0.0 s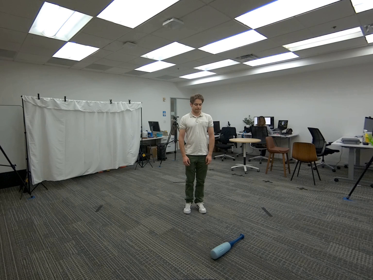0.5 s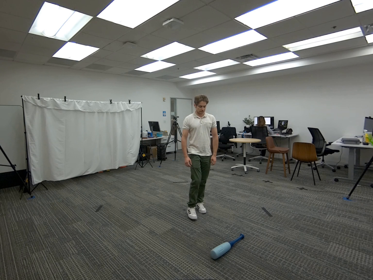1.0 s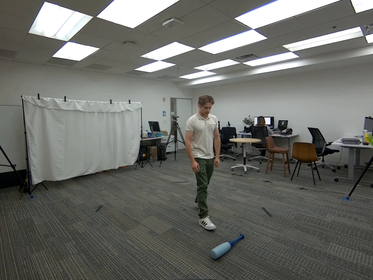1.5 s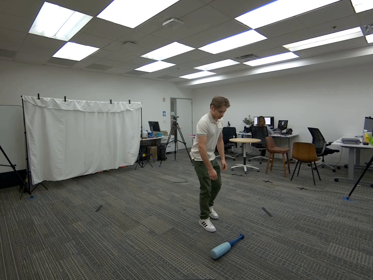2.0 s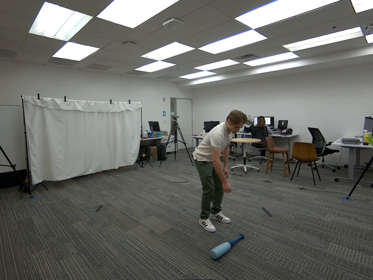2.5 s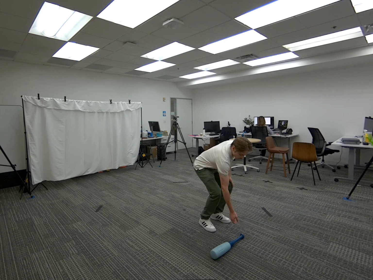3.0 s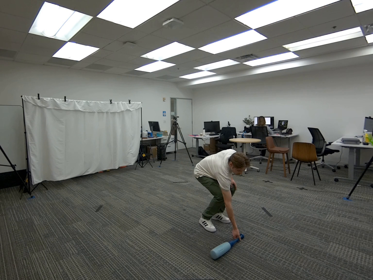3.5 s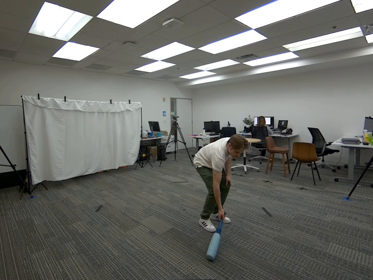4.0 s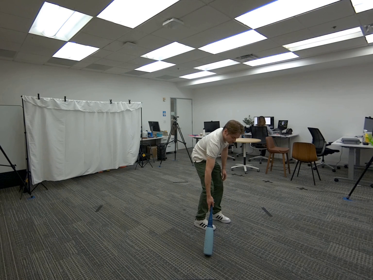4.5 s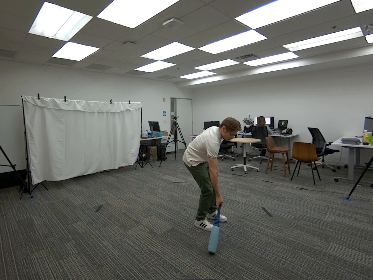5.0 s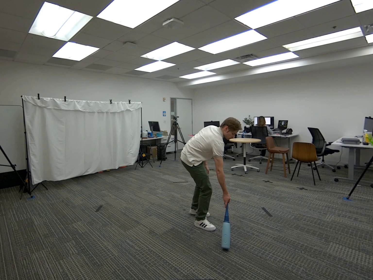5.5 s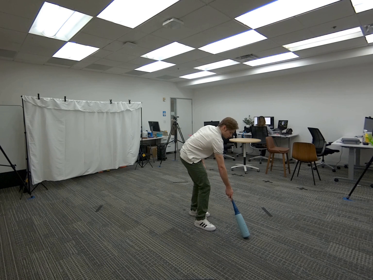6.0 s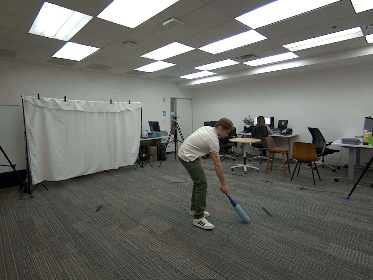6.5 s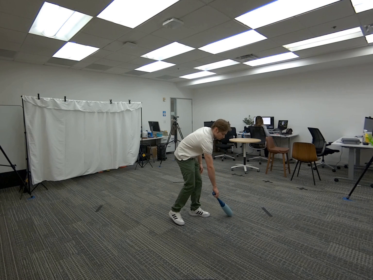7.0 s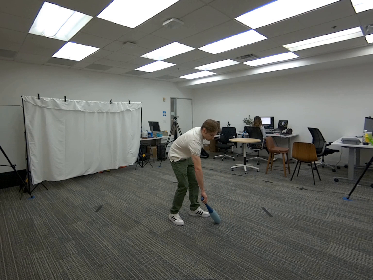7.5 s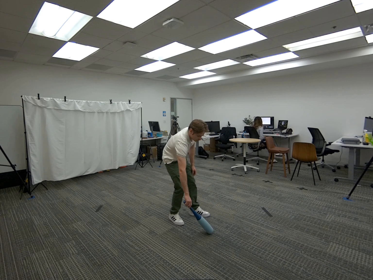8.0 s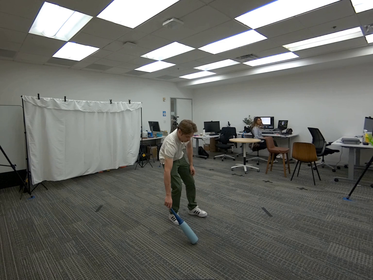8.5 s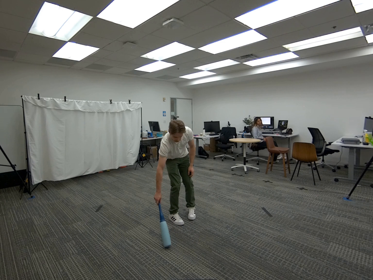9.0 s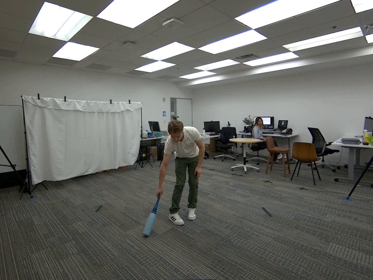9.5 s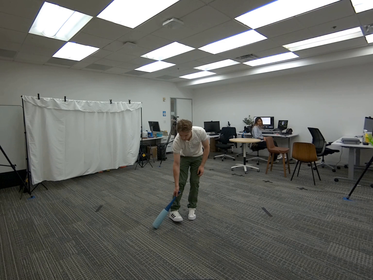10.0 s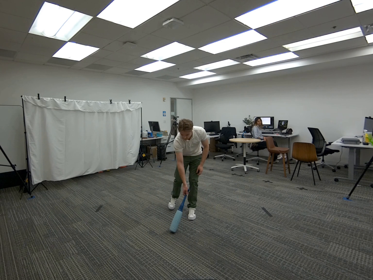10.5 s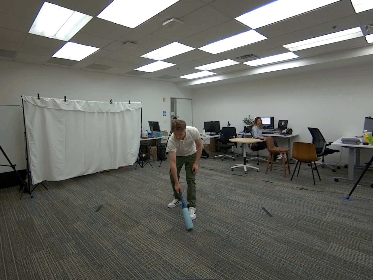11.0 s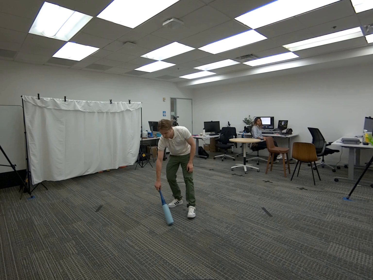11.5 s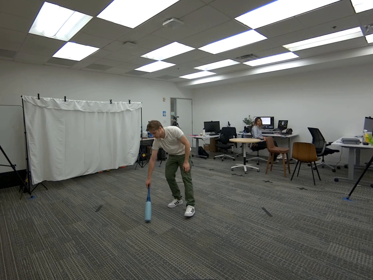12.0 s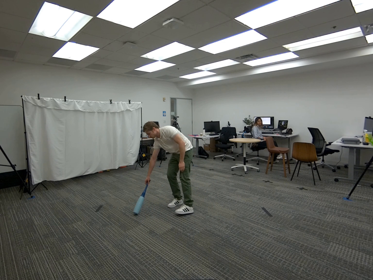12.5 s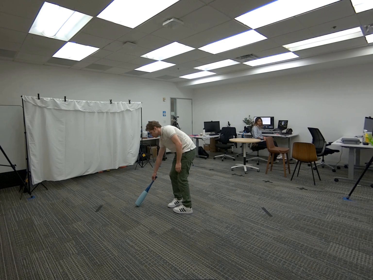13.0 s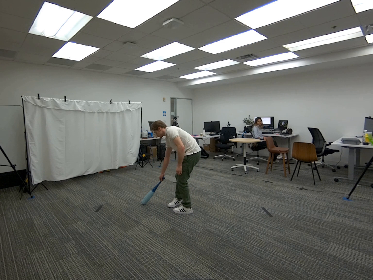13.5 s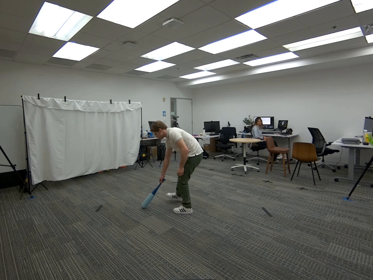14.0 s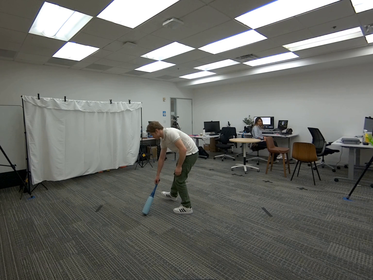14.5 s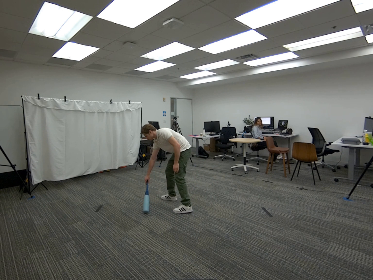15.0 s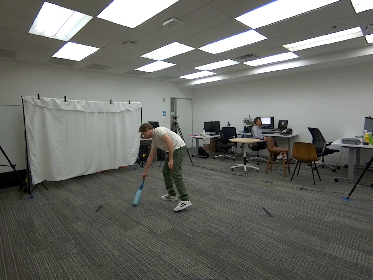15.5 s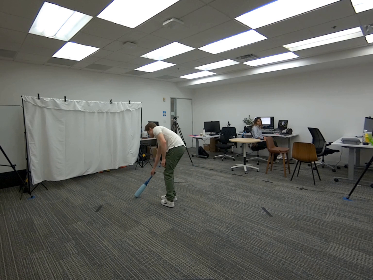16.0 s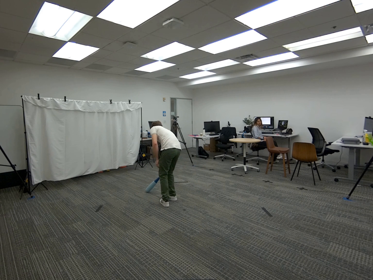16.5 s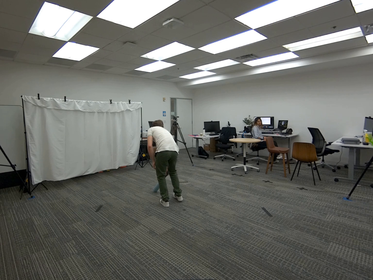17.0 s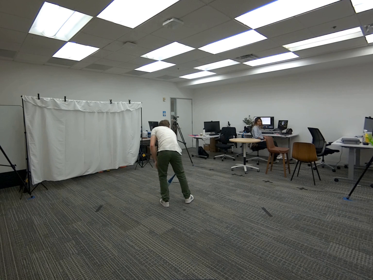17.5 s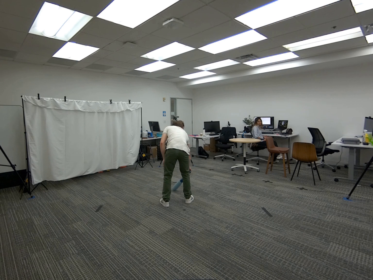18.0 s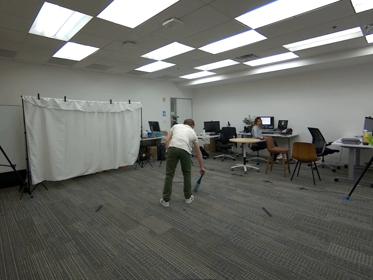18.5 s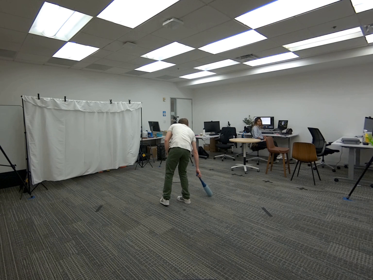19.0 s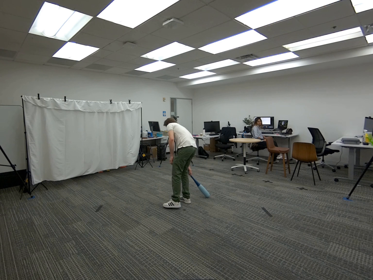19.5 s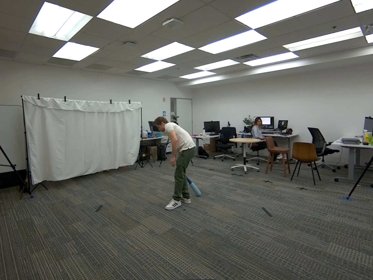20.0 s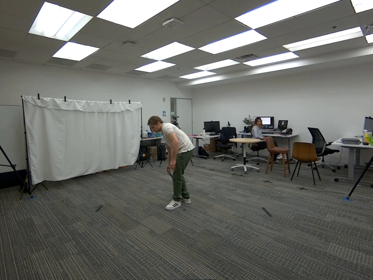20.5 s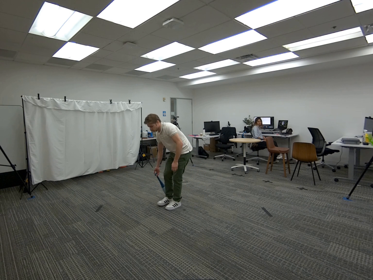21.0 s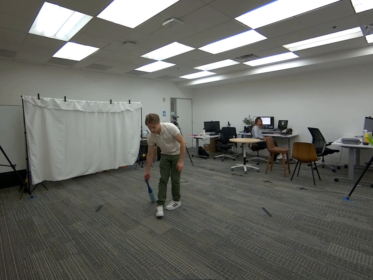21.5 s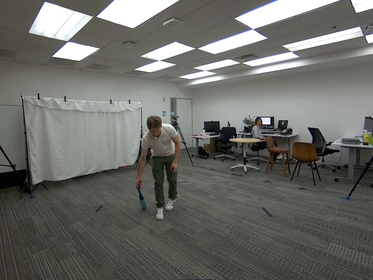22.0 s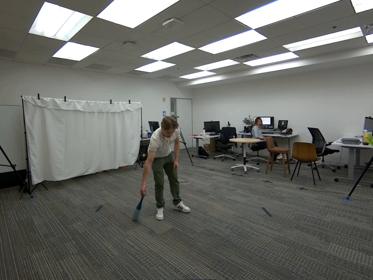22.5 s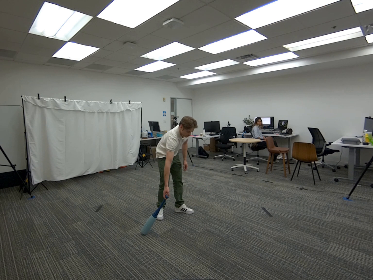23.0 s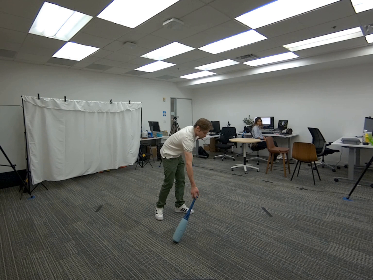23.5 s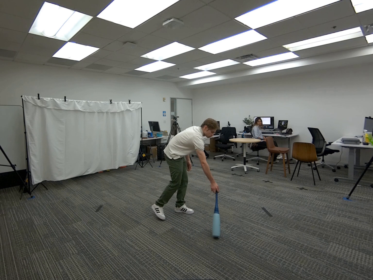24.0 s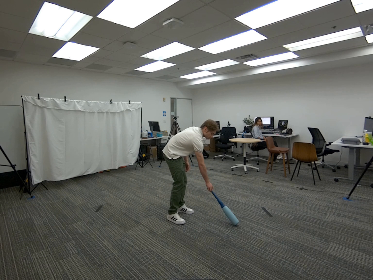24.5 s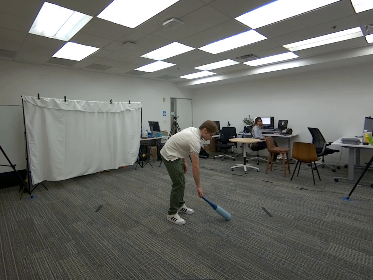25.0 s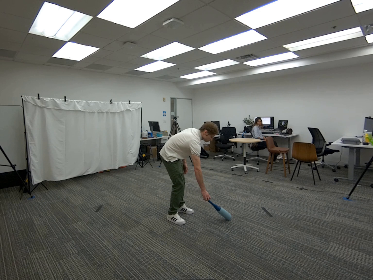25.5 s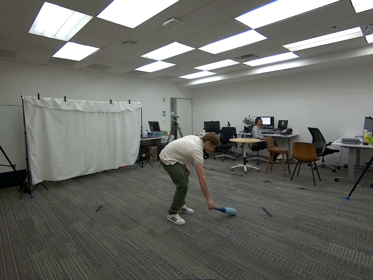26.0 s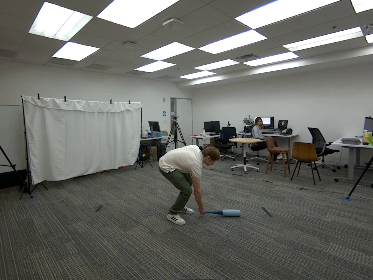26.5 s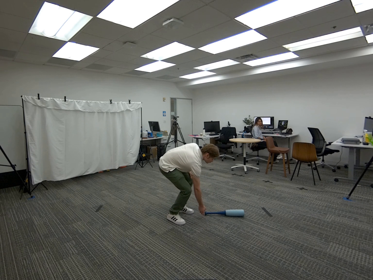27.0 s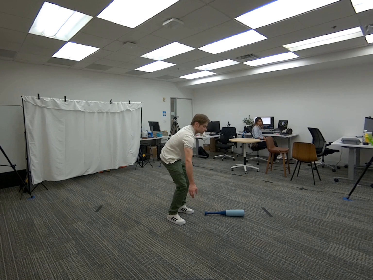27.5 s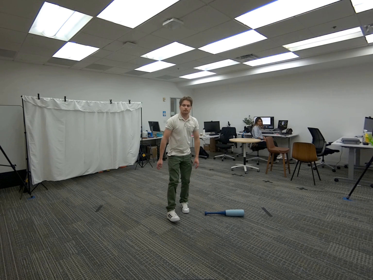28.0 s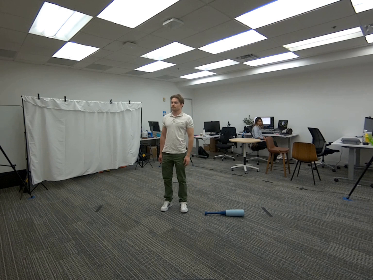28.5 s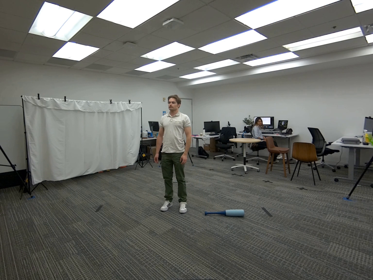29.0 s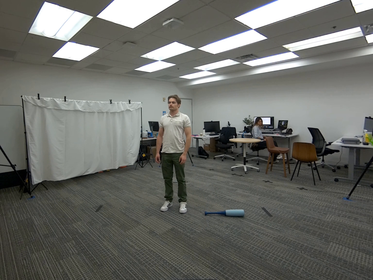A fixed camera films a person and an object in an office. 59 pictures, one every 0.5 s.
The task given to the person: Walk over to the baseball bat on the floor and pick up the baseball bat. Proceed to drag the baseball bat on the floor around the bounding area.
